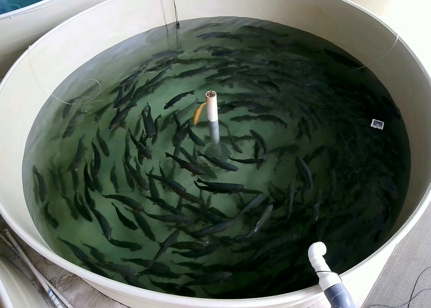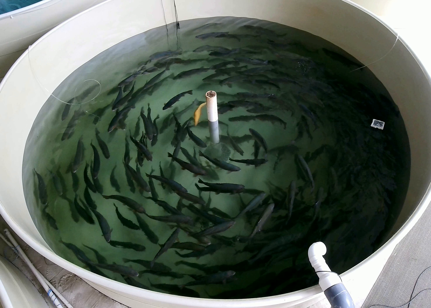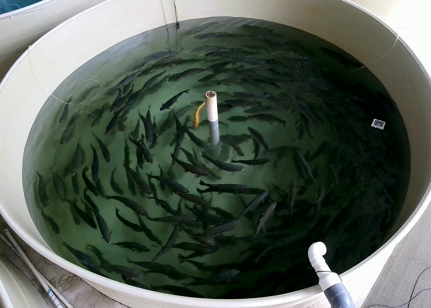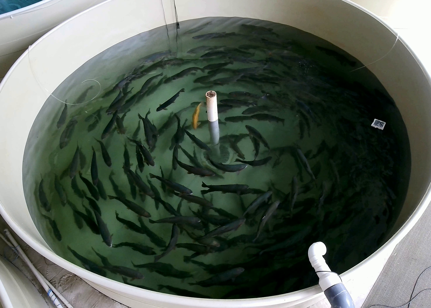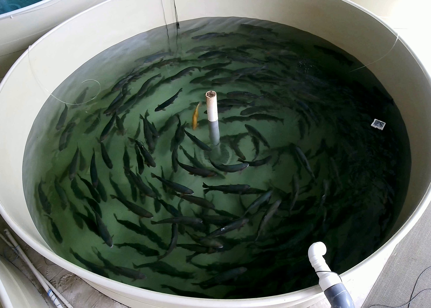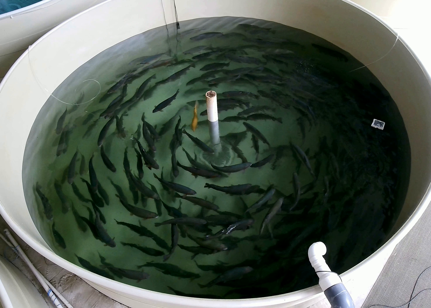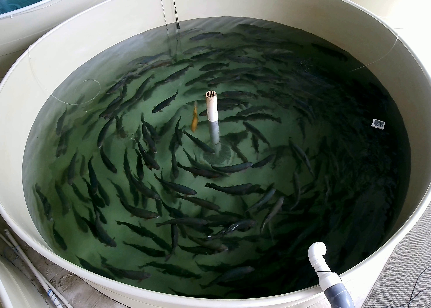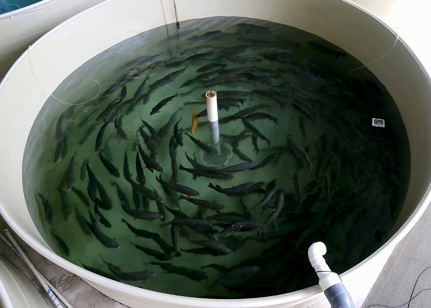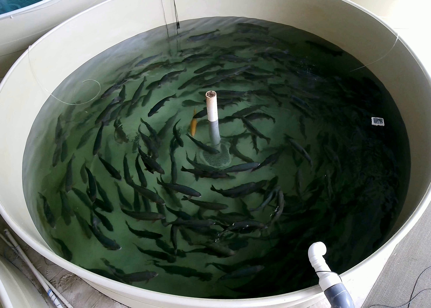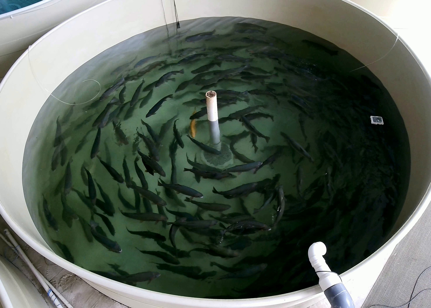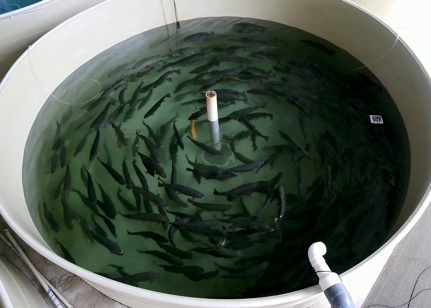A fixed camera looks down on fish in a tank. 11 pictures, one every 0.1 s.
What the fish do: Normal cruising.
